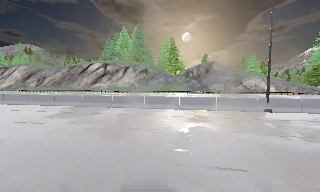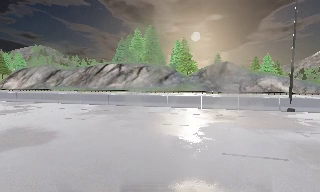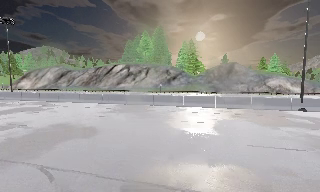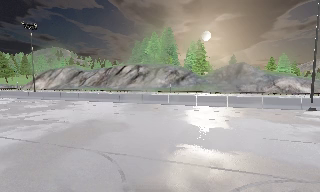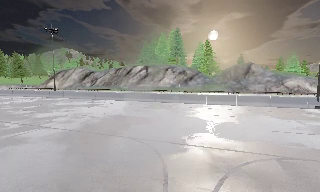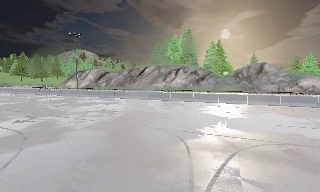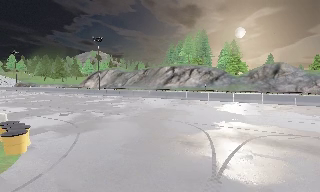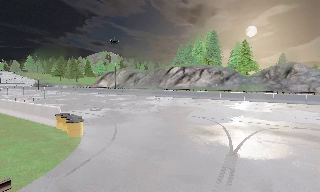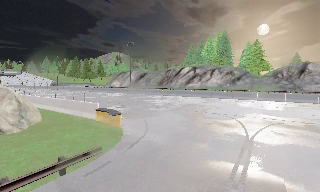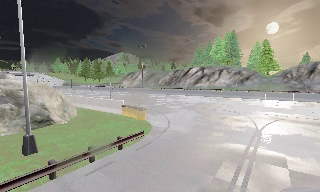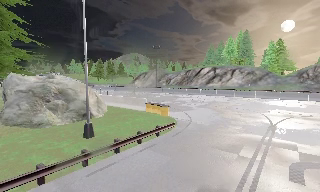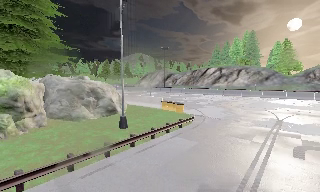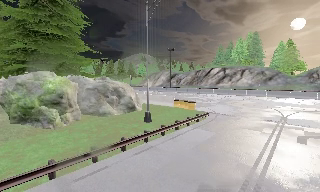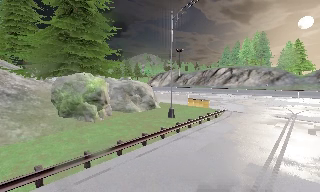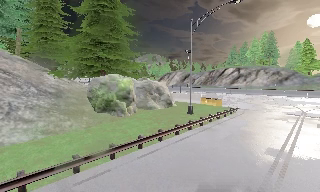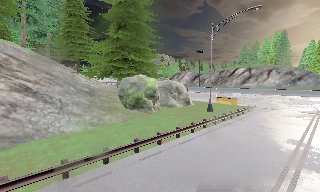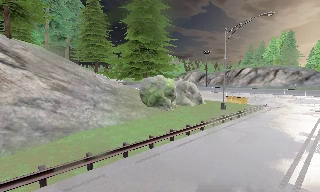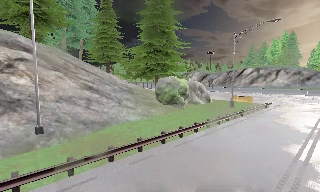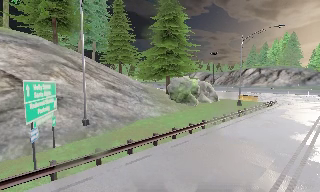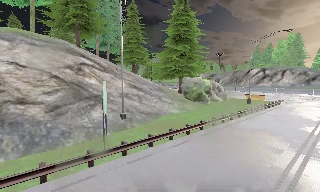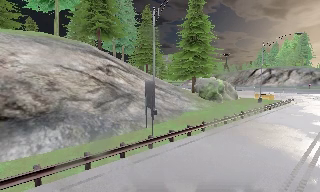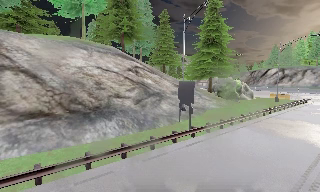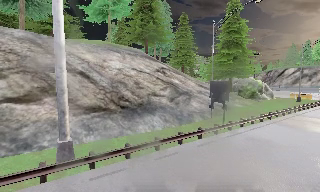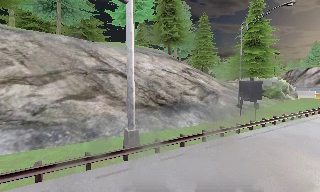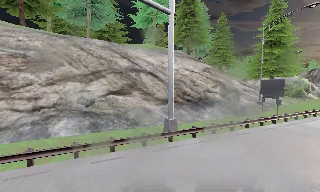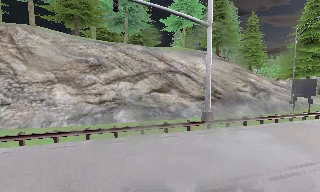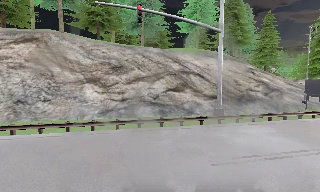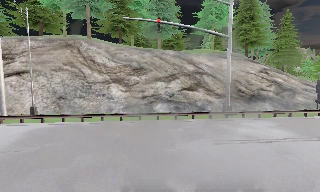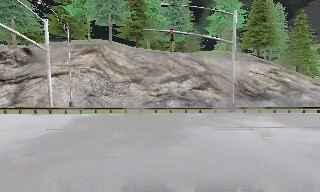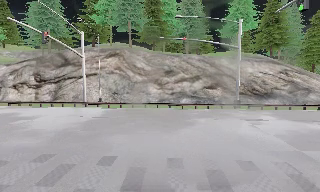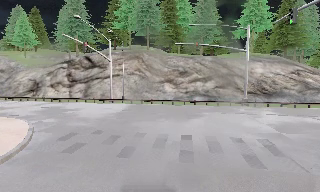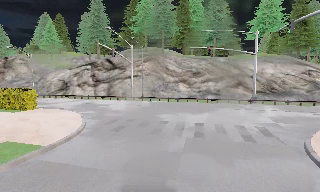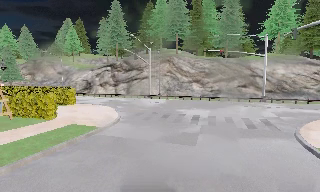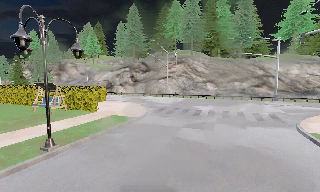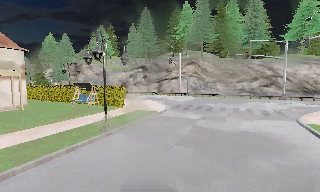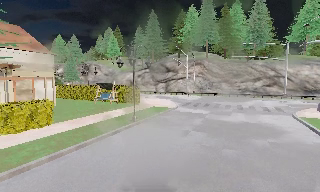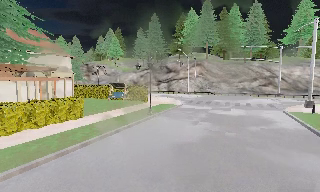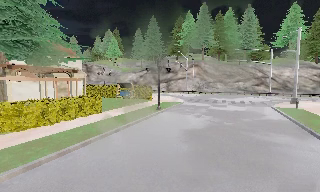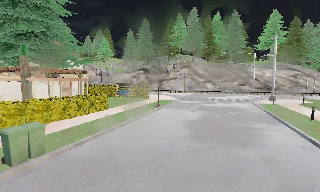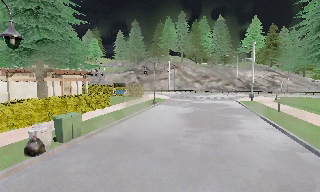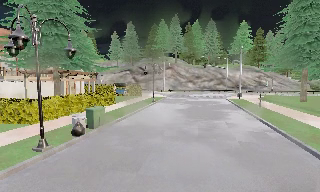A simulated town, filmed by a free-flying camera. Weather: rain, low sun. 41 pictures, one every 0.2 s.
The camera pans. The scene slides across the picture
to the right.
The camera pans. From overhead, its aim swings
counterclockwise.
0.0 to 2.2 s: The camera pans to its left, which is counterclockwise from overhead, by about 30 degrees. It travels backward and to its left, about 19 m, so what stands in front gets smaller.
2.2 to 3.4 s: The camera travels backward and to its left, about 11 m, so what stands in front gets smaller.
3.4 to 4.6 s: The camera swings to its left by about 10 degrees, and the scene slides to the right. It travels to its left and backward, about 12 m, so close, fixed things drift to the right.
4.6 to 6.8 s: The scene slides to the right, as the camera pans about 55 degrees to its left. It travels backward, about 25 m.
6.8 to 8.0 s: The camera pans to its right, which is clockwise from overhead, by about 10 degrees. It travels backward and to its left, about 13 m, so what stands in front gets smaller.
The film runs backward here.
